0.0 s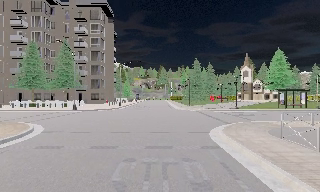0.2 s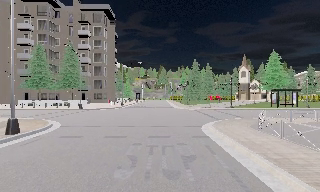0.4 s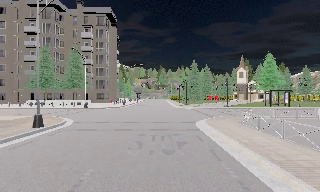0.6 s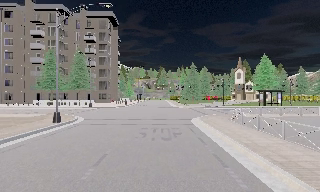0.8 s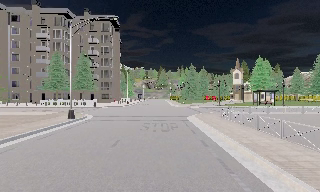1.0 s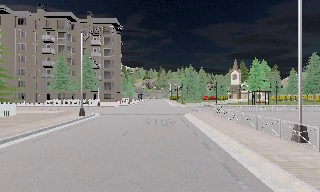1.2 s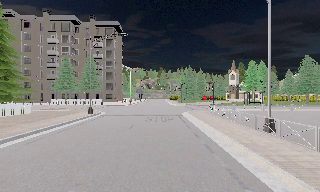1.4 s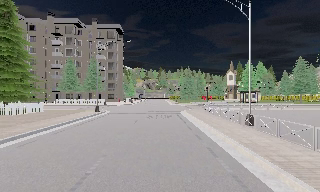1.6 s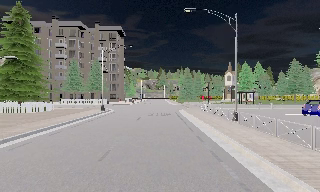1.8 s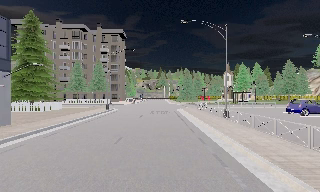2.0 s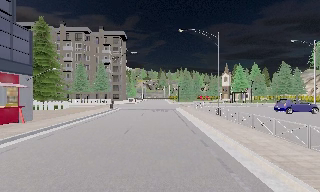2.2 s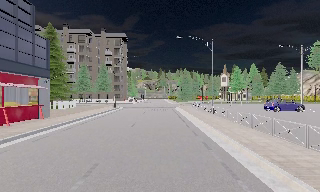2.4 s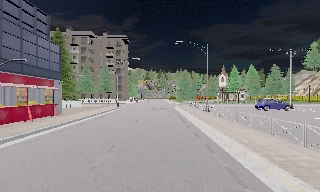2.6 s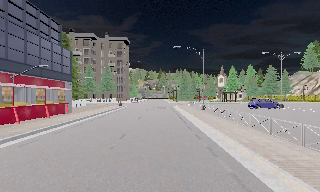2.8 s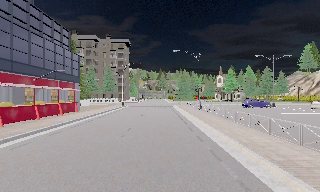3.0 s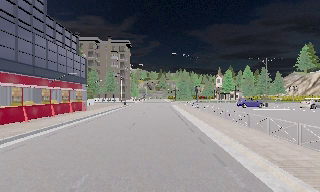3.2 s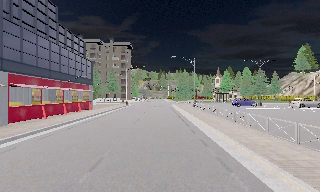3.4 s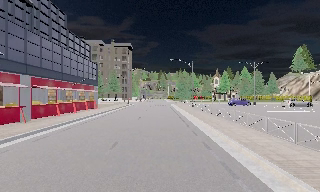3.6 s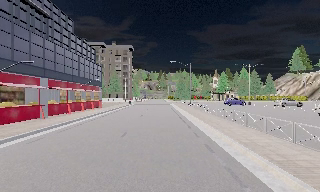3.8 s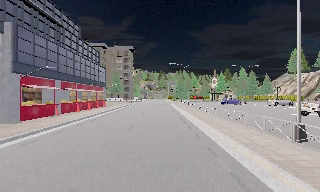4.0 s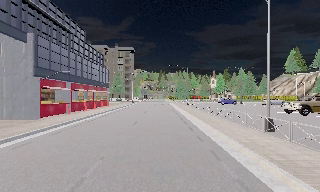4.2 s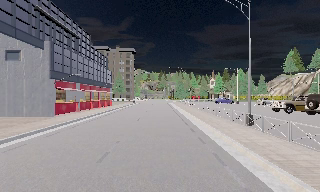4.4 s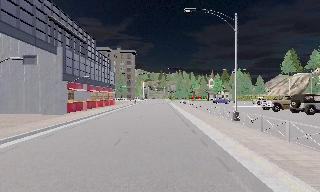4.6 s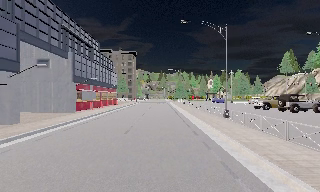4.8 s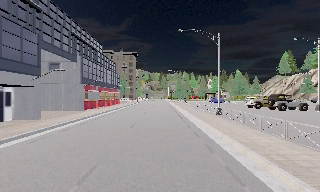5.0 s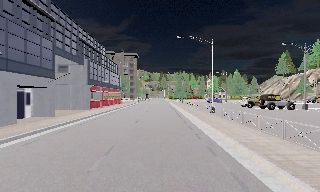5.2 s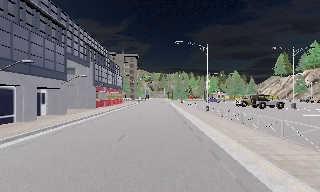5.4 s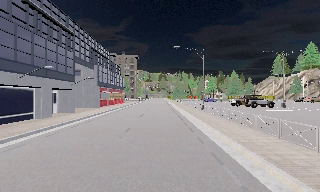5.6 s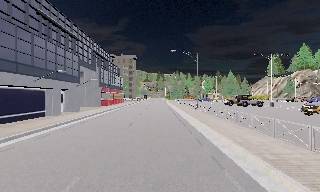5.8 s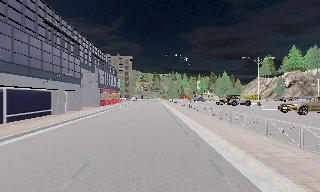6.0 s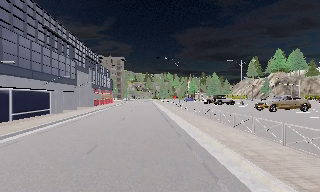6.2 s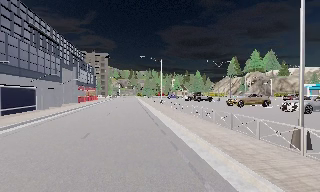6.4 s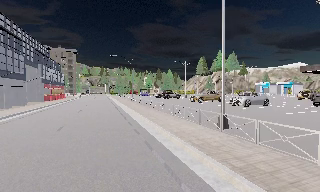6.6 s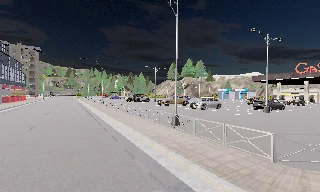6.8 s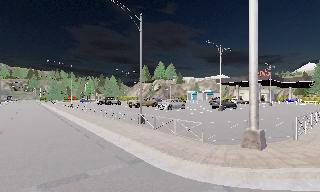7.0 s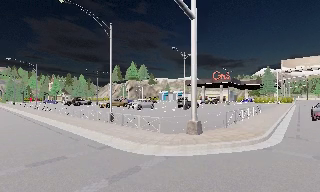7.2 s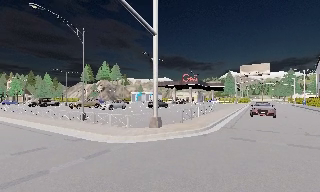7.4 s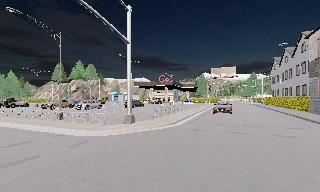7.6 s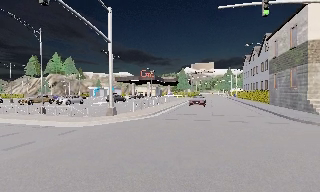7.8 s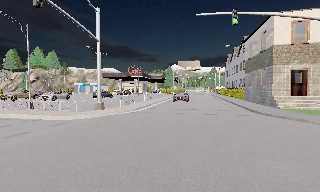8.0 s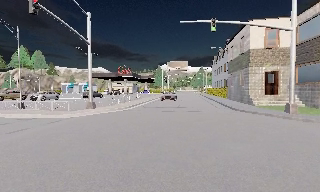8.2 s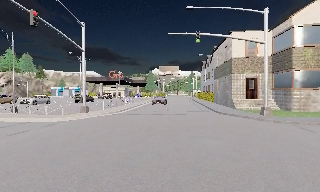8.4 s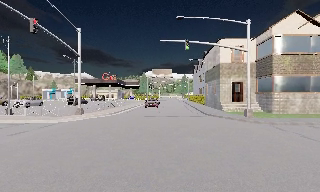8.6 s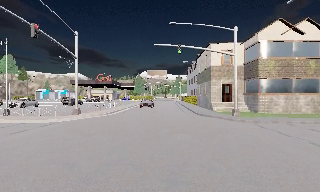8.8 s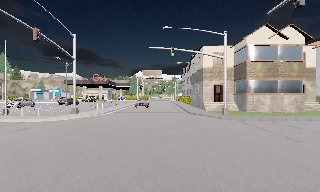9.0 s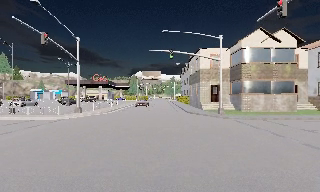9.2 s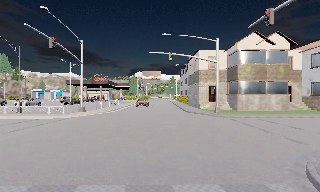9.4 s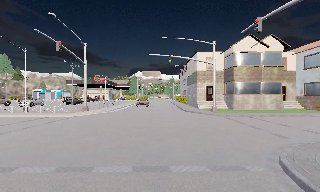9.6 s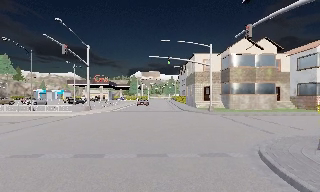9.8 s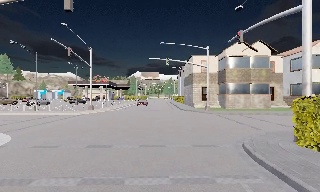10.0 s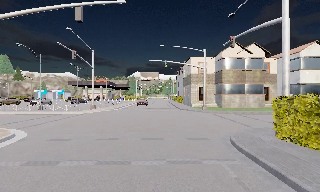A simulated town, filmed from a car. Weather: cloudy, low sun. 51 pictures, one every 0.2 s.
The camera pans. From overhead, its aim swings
clockwise.
The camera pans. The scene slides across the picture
to the left.
0.0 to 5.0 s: The camera travels backward, about 40 m, so what stands in front gets smaller.
5.0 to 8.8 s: The camera pans to its right, which is clockwise from overhead, by about 90 degrees. It travels backward, about 30 m. It loses speed.
8.8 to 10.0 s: The camera travels backward, about 6 m, so what stands in front gets smaller.
The film runs backward here.
